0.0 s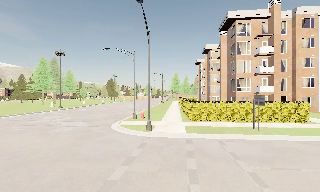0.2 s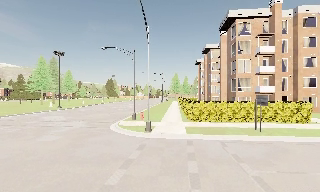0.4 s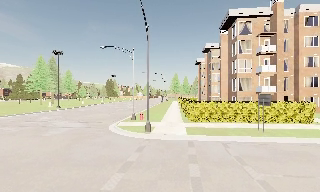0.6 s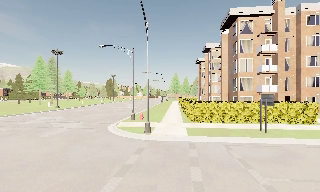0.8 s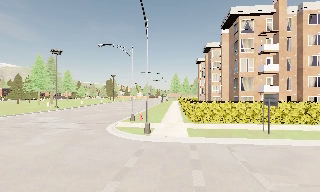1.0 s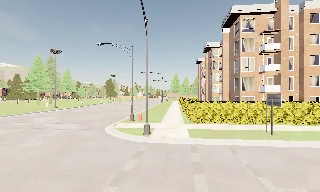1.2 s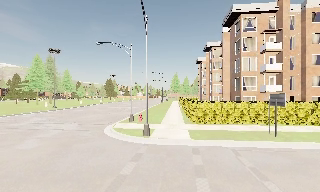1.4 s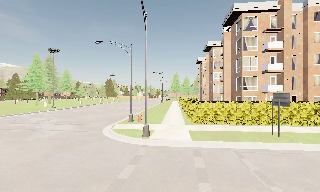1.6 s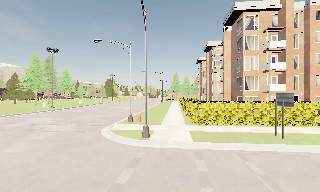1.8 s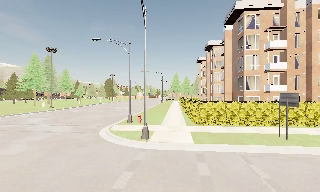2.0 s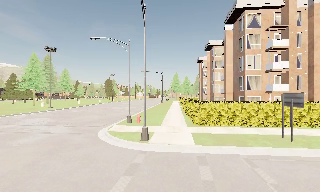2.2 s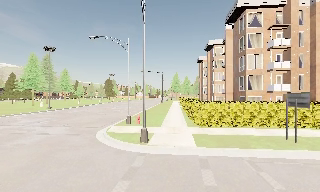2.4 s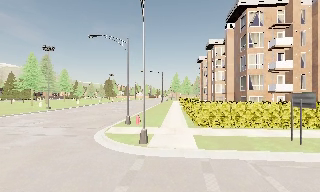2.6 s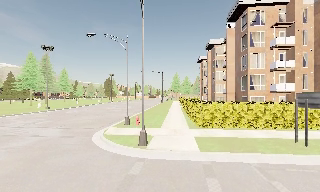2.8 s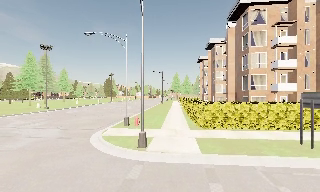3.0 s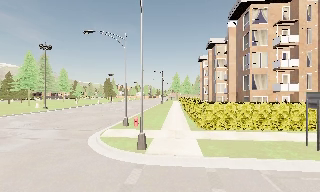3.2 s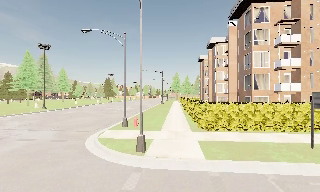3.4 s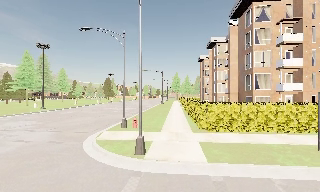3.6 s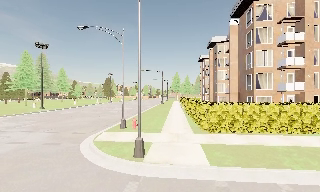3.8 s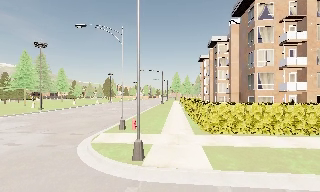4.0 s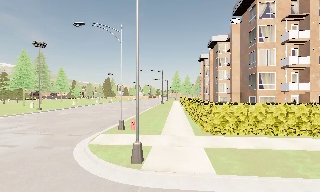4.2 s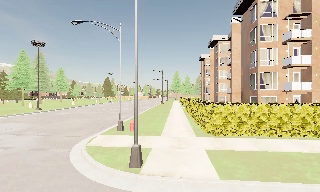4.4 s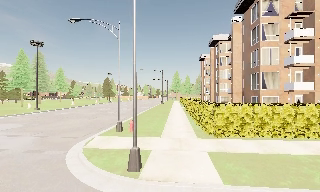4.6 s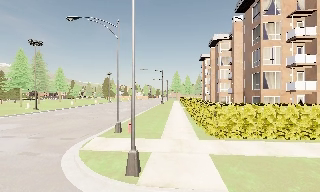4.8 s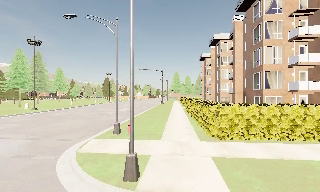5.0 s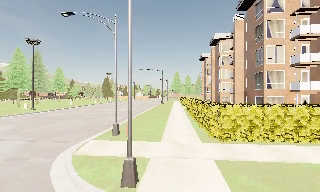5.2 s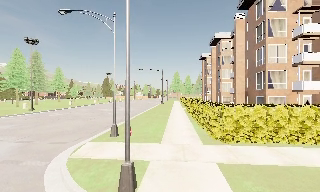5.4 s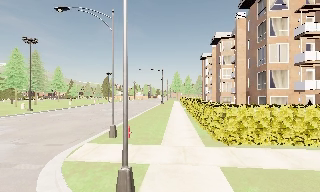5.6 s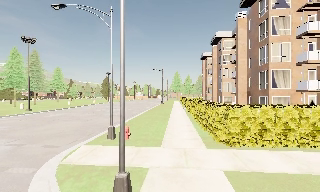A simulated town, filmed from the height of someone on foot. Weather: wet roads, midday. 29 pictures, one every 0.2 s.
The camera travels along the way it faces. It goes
forward.
0.0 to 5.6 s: The camera travels forward, about 8 m, so what stands in front looms larger.
The film runs forward here.
